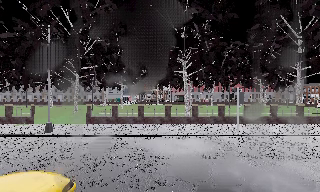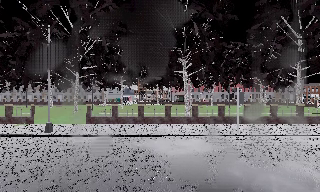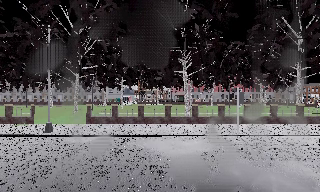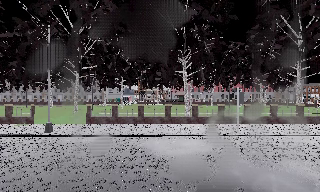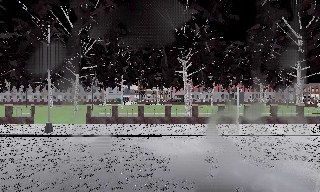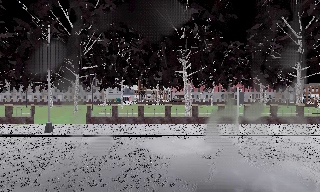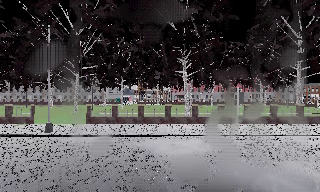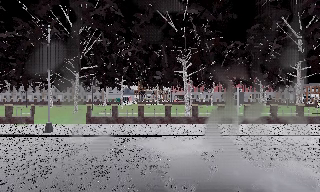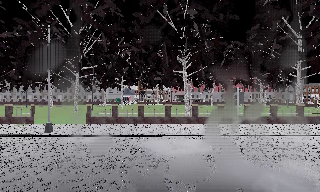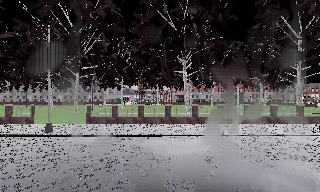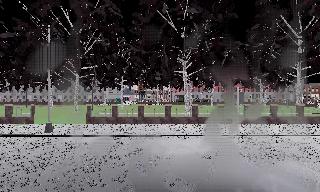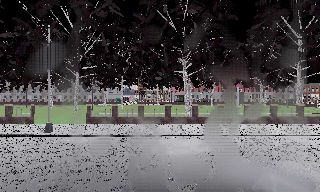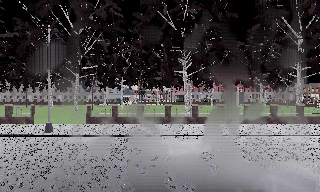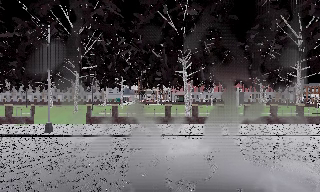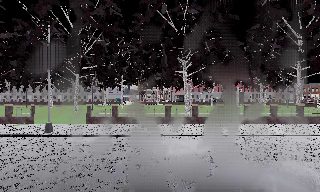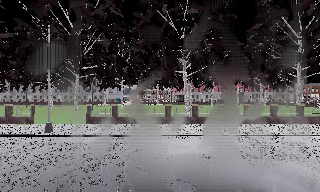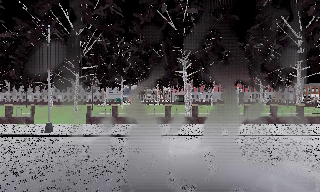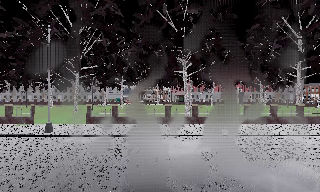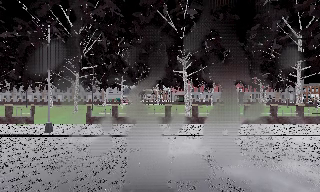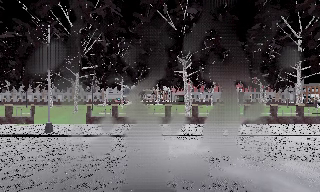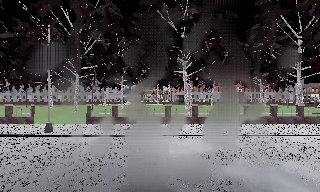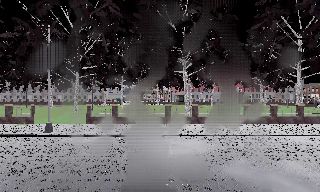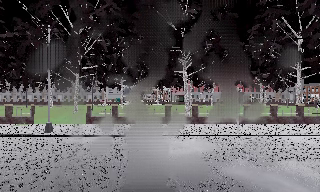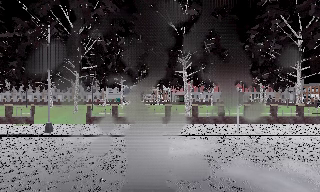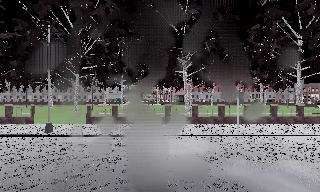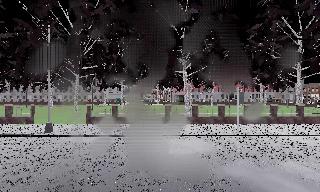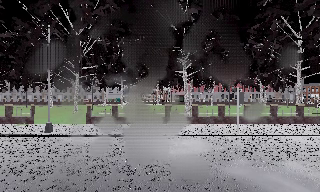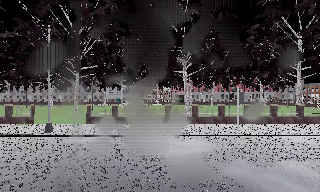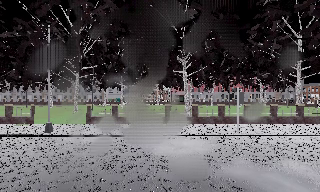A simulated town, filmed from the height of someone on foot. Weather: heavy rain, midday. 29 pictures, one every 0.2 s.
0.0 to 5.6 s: The camera keeps its place and its aim.
The film runs backward here.
